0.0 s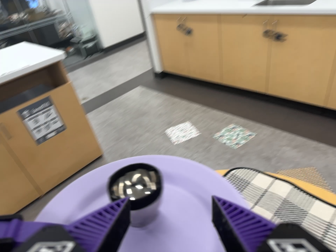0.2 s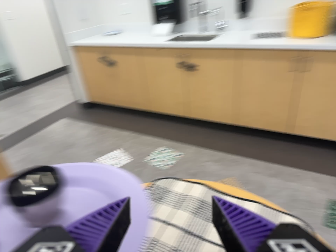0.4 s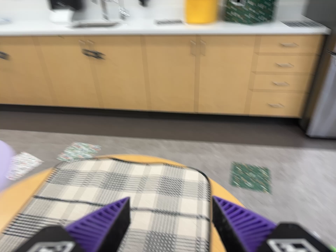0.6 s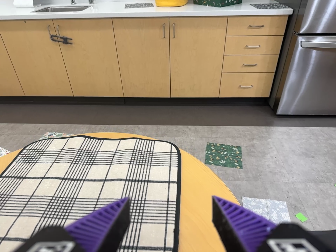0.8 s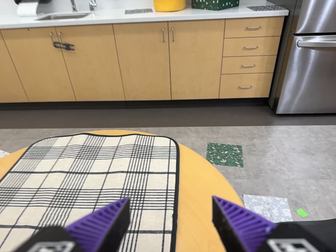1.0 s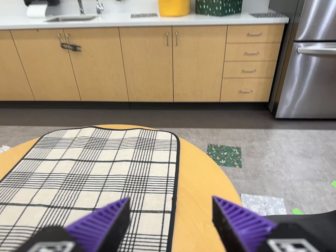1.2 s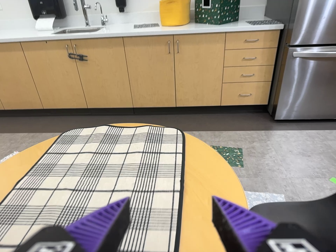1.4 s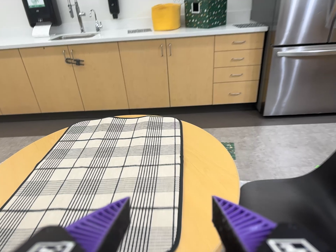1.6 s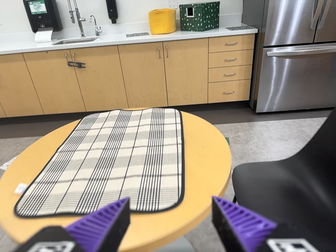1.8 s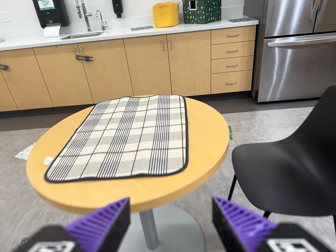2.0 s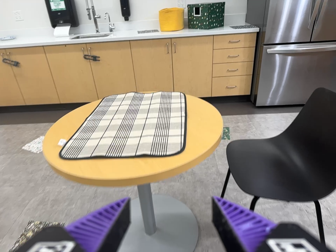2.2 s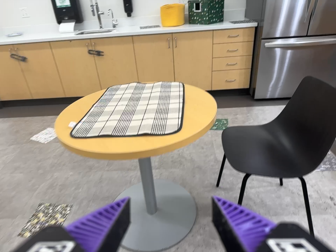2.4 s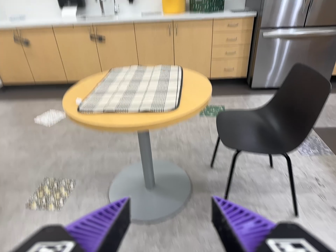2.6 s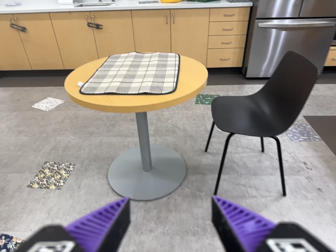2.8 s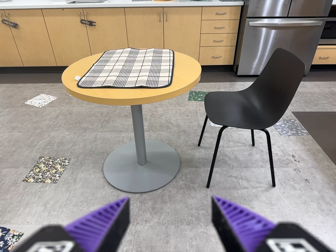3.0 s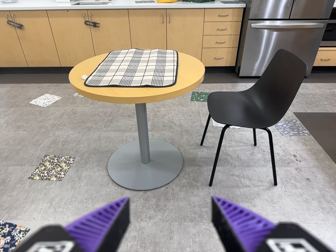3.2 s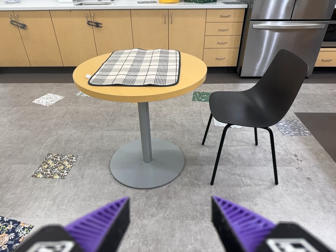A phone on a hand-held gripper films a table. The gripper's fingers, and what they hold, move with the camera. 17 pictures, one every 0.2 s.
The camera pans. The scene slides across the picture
to the left.
0.0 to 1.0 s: The scene slides to the left, as the camera pans about 40 degrees to its right. It travels toward the bottom of its view, backward and to its right, about 28 cm, so close, fixed things drift upward. It rolls about its line of sight by about 15 degrees, and the scene rotates counterclockwise.
1.0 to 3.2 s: The camera travels backward and toward the bottom of its view, about 100 cm, so what stands in front gets smaller.
The film runs backward here.
